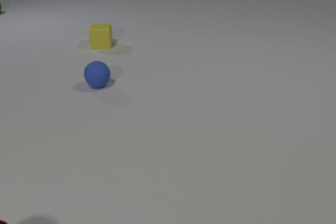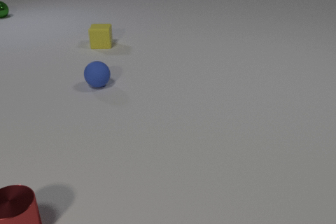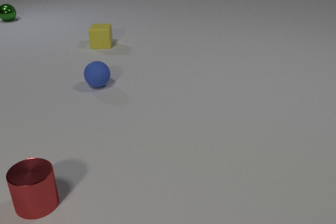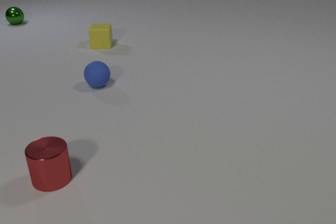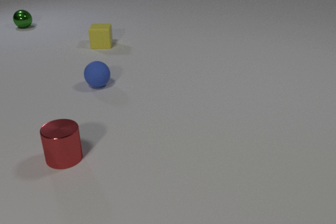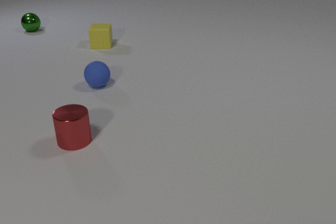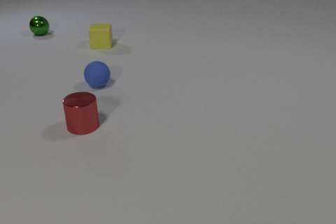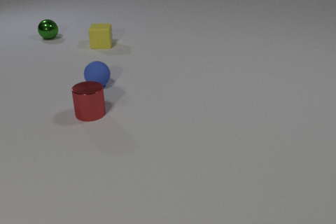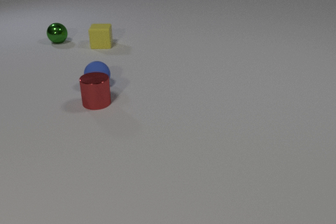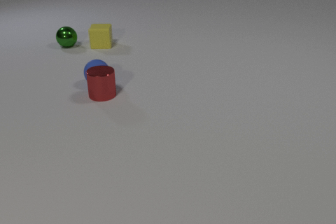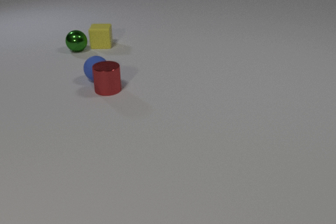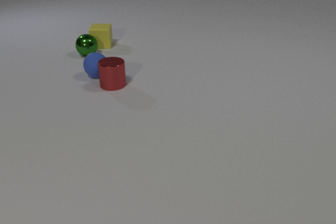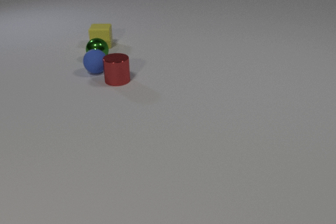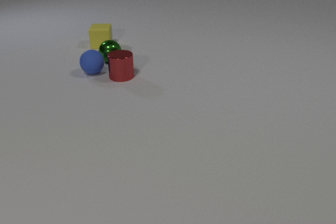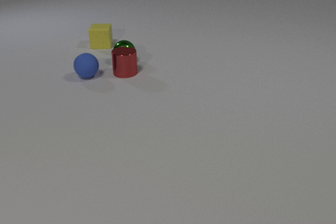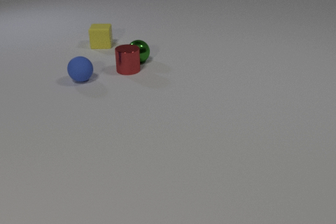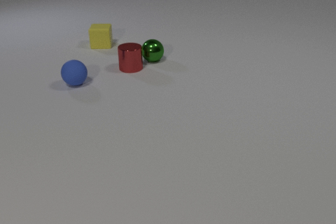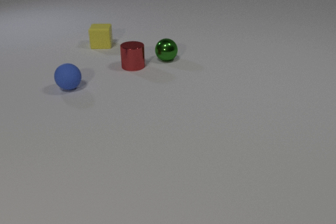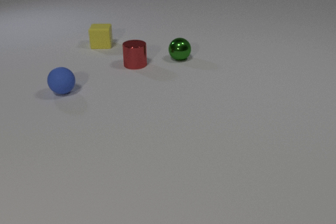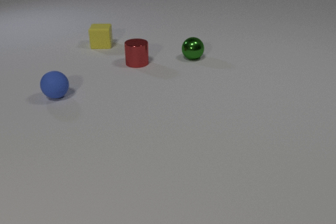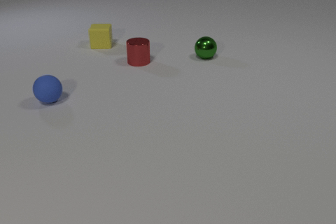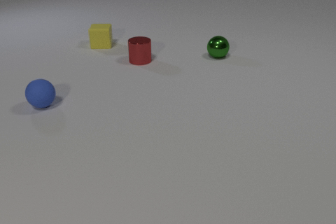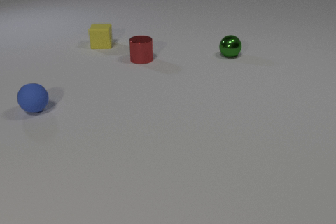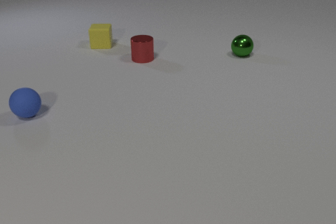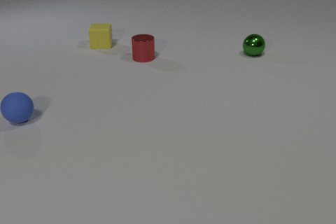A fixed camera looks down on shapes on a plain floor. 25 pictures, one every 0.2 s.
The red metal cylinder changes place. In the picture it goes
away from the camera.
0.0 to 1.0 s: The red metal cylinder slides away from the camera and to the right. The green metal sphere rolls toward the camera and to the right.
1.0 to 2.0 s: The red metal cylinder slides away from the camera. The blue rubber sphere rolls away from the camera. The green metal sphere rolls toward the camera and to the right. The red metal cylinder and the blue rubber sphere collide.
2.0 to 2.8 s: The red metal cylinder slides away from the camera and to the right. The blue rubber sphere rolls to the left and away from the camera. The green metal sphere rolls to the right and toward the camera. The blue rubber sphere and the green metal sphere collide.
2.8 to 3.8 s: The red metal cylinder slides away from the camera and to the right. The blue rubber sphere rolls toward the camera and to the left. The green metal sphere rolls to the right. The red metal cylinder and the green metal sphere collide.
3.8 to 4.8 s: The red metal cylinder slides away from the camera and to the right. The blue rubber sphere rolls toward the camera and to the left. The green metal sphere rolls to the right.
Are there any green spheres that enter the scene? yes.
How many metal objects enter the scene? 2.
What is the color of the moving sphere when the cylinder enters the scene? green.
